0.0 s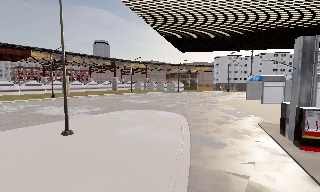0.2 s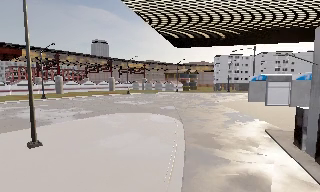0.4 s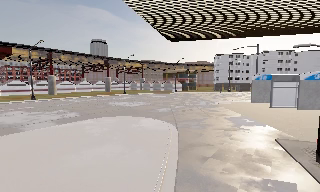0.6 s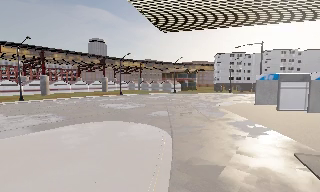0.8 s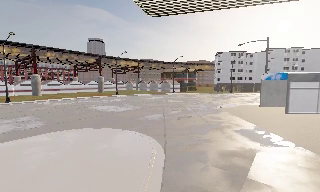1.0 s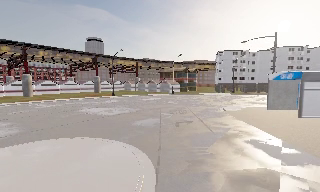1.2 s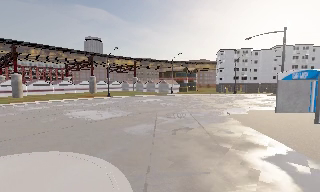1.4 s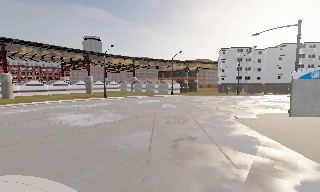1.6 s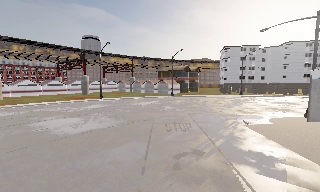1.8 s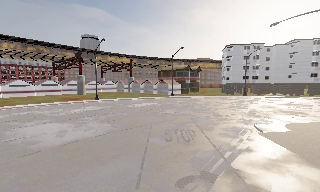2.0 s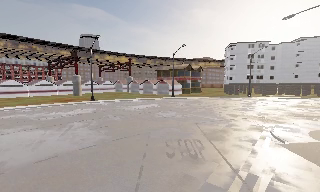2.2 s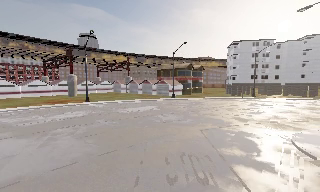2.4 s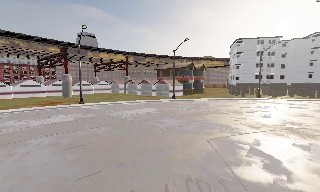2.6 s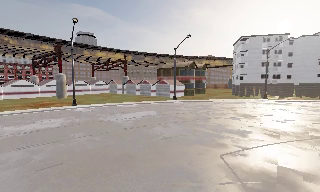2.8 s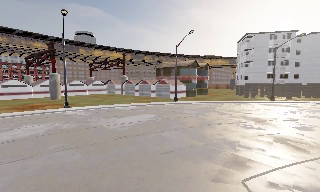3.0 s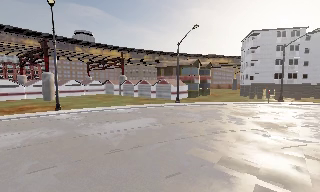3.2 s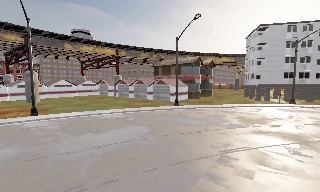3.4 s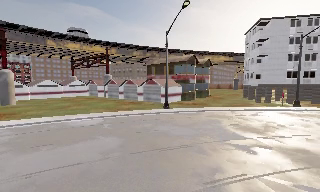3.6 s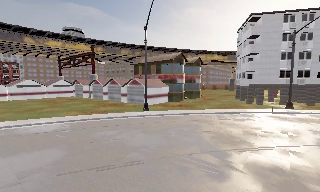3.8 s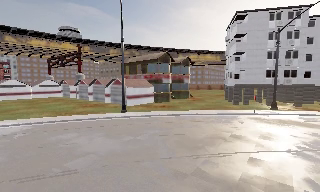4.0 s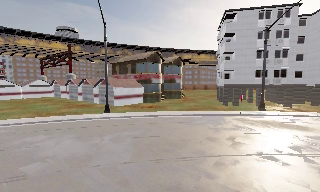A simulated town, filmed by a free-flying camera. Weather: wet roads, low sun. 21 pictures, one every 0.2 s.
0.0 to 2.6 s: The camera travels forward, about 30 m, so what stands in front looms larger.
2.6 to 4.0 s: The camera travels forward and to its right, about 16 m, so what stands in front looms larger.
The film runs forward here.
